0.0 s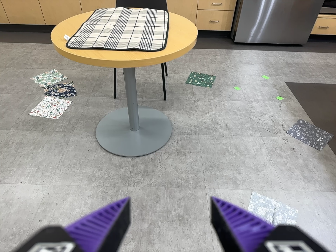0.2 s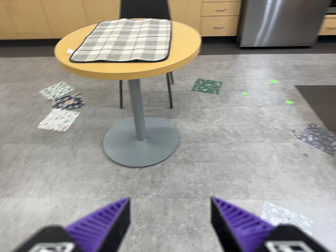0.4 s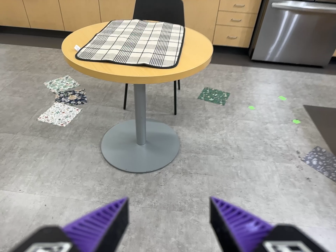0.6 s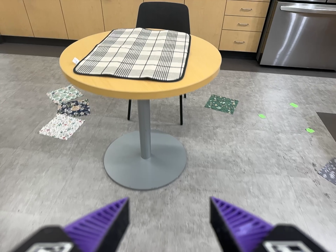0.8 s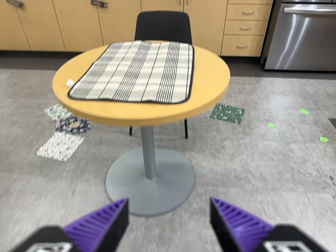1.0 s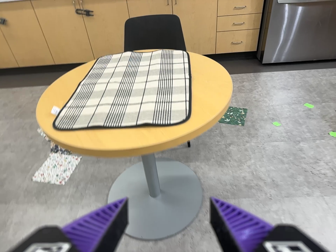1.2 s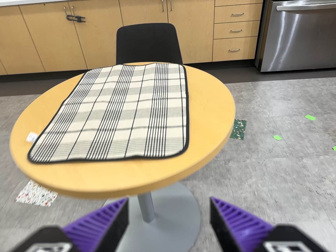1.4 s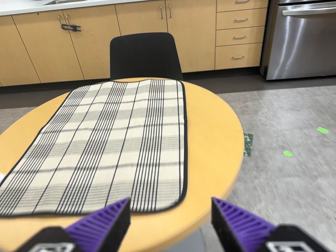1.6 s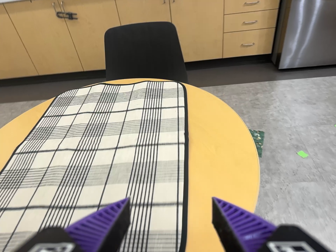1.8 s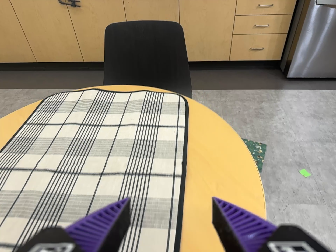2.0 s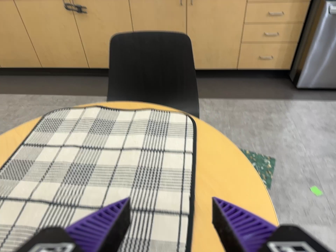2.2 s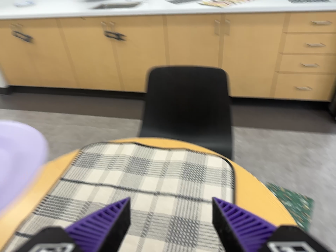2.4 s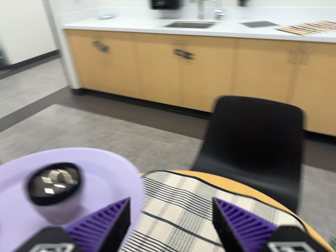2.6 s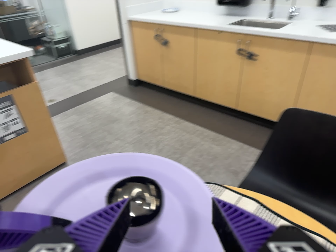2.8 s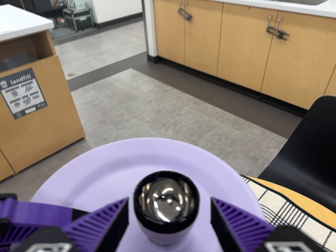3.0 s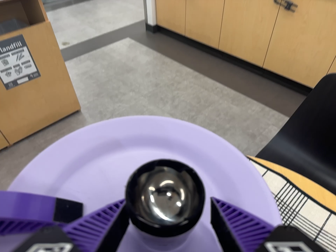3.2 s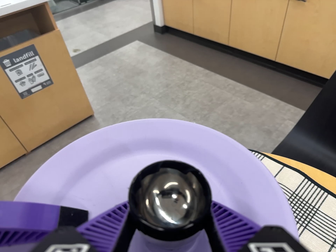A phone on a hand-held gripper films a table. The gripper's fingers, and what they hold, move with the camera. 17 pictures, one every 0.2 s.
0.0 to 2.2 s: The camera pans to its left by about 15 degrees. It travels forward and toward the top of its view, about 110 cm, so what stands in front looms larger.
2.2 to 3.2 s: The camera swings to its left by about 30 degrees, and the scene slides to the right. It travels forward, toward the top of its view and to its left, about 22 cm, so what stands in front looms larger. Its aim tips toward the bottom of its view by about 10 degrees. It rolls about its line of sight by about 20 degrees, and the scene rotates clockwise.
The film runs forward here.
